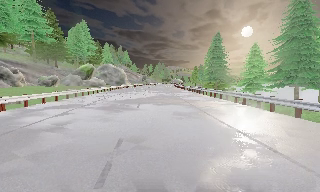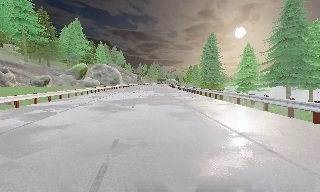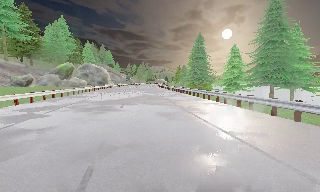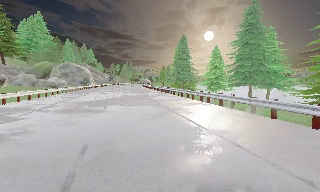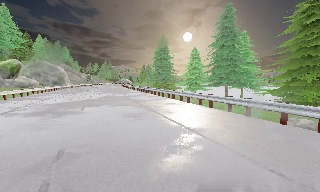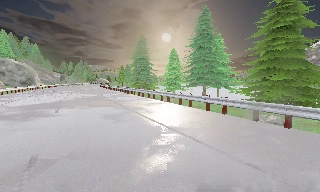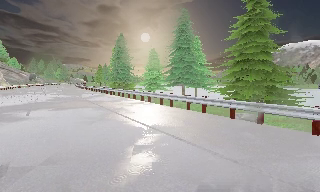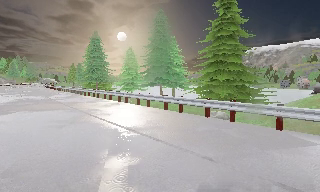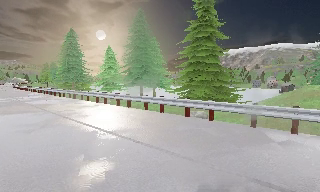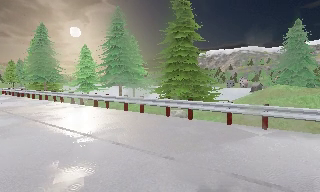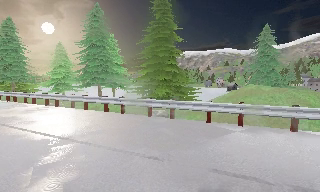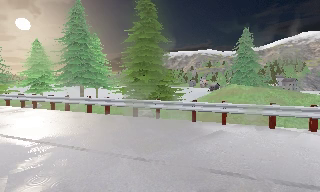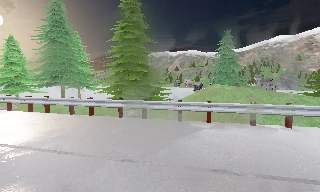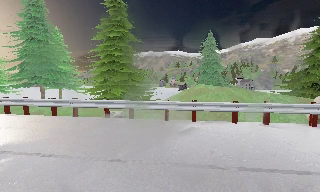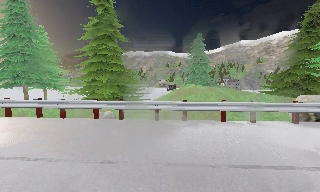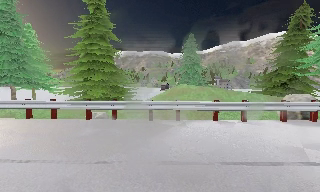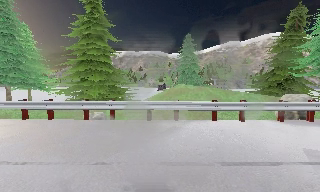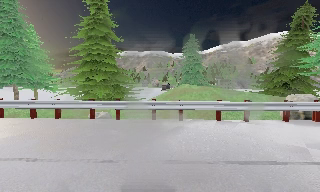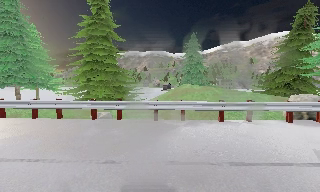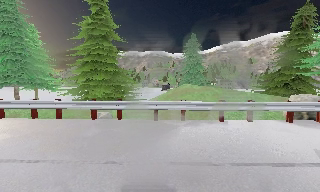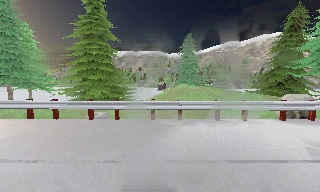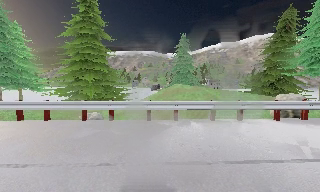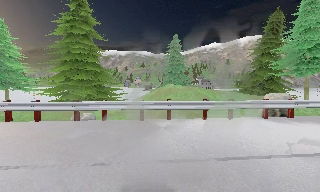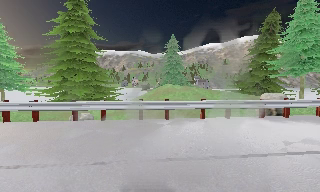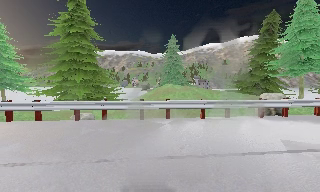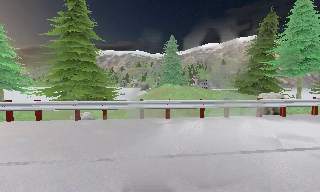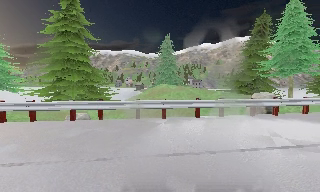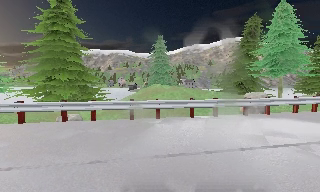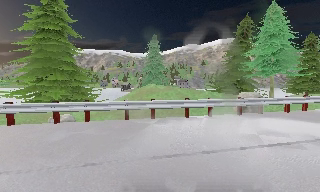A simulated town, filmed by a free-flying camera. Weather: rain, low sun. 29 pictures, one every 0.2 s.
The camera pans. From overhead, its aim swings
clockwise.
The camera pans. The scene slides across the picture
to the left.
0.0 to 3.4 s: The camera swings to its right by about 85 degrees, and the scene slides to the left. It travels to its left, about 0.5 m.
3.4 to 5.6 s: The scene slides to the left, as the camera pans about 15 degrees to its right.
The film runs forward here.
